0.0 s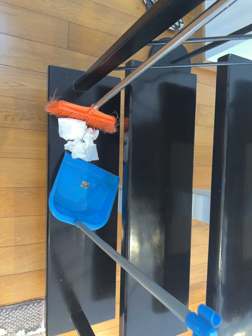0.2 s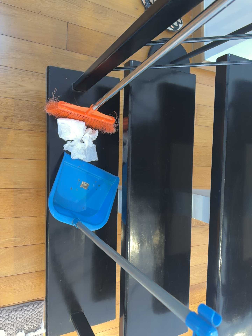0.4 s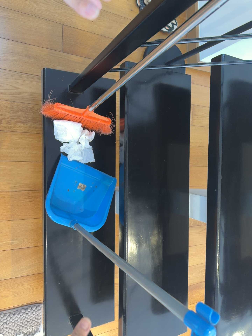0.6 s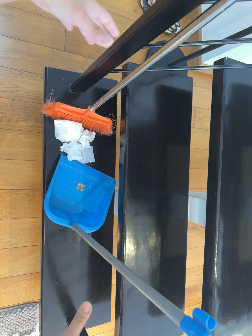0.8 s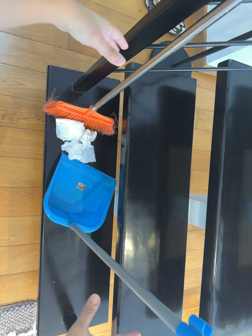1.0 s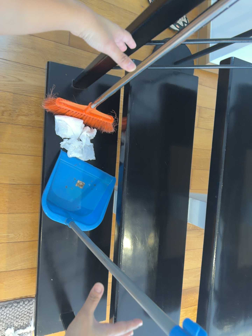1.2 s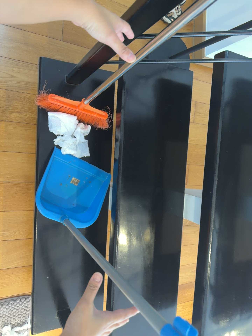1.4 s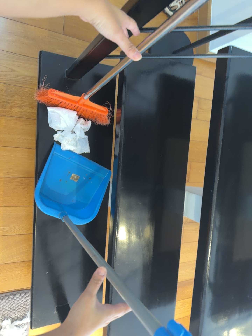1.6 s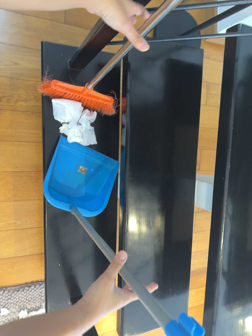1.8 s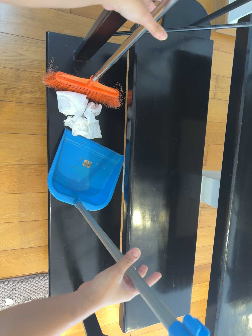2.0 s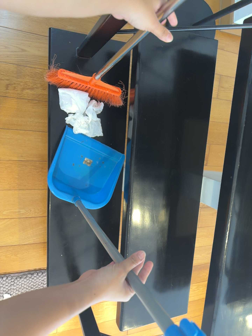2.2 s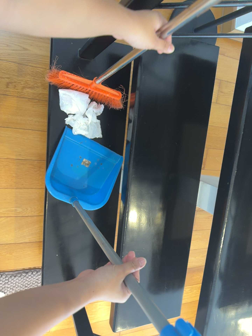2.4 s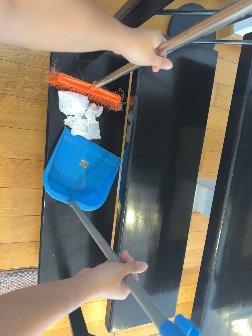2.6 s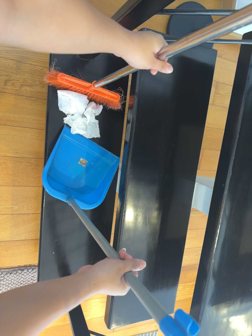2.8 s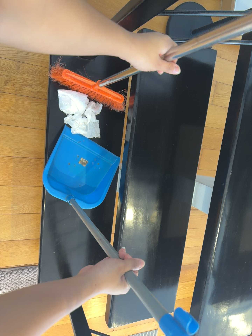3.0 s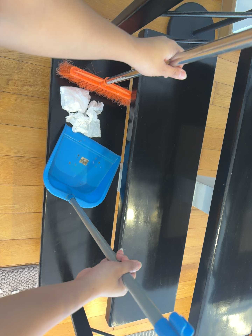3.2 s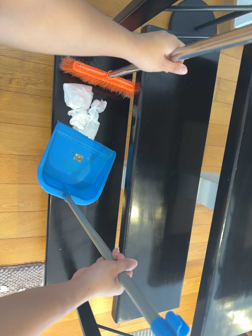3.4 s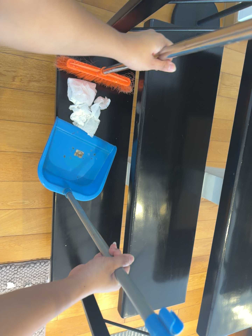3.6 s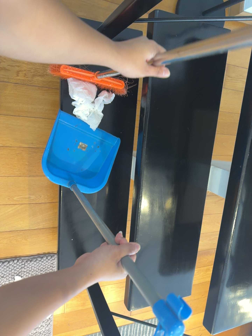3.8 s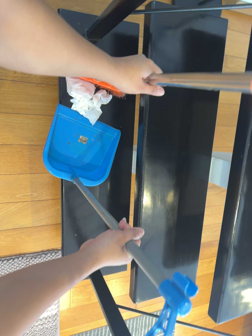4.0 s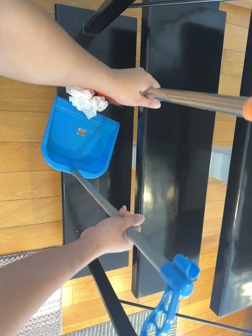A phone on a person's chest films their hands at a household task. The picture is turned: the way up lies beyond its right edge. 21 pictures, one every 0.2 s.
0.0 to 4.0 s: The camera's aim tips toward the bottom of its view by about 10 degrees, and the scene shifts upward.
The film runs forward here.
